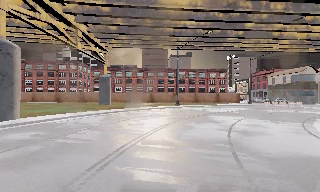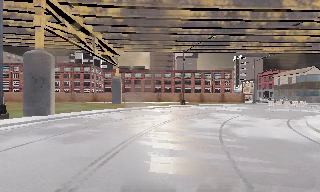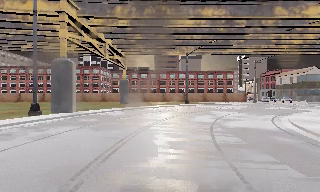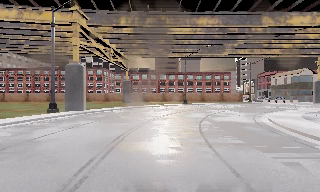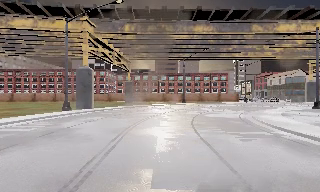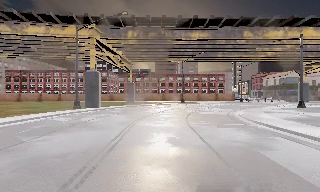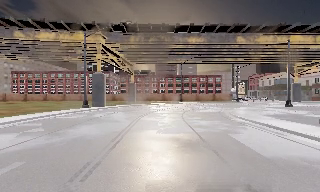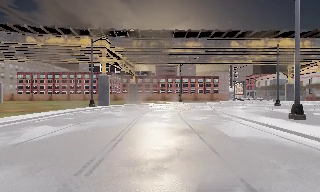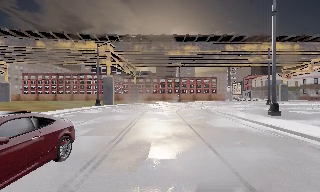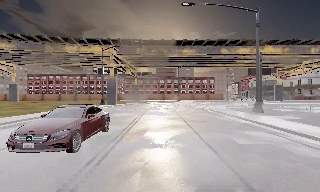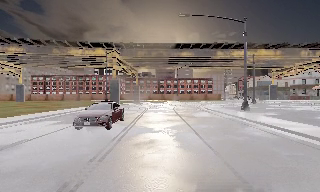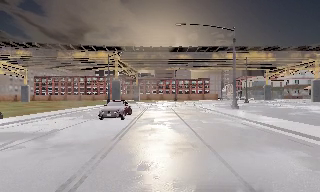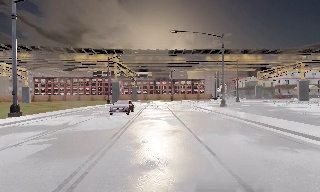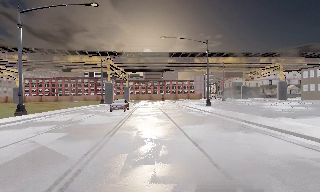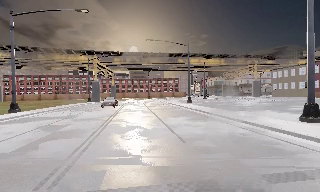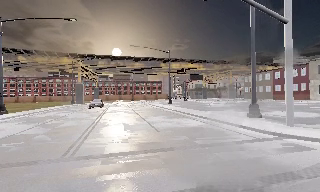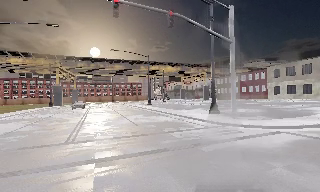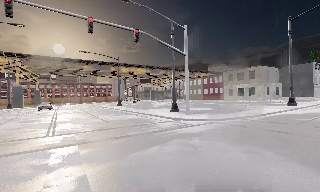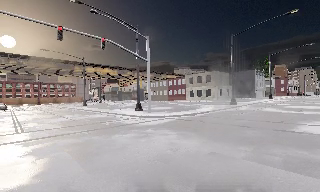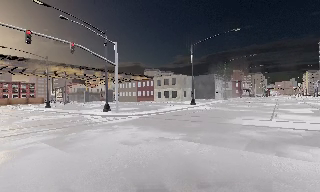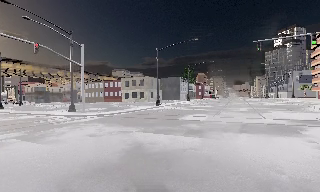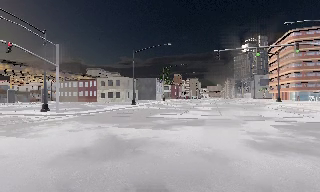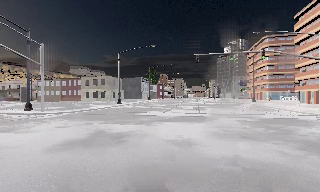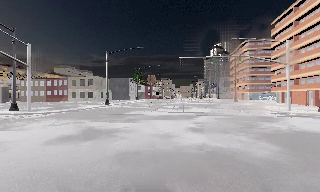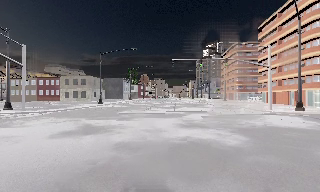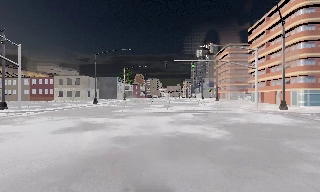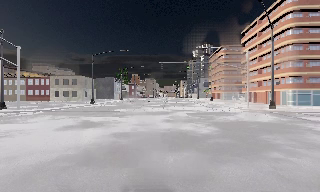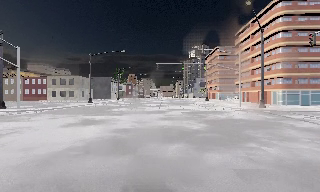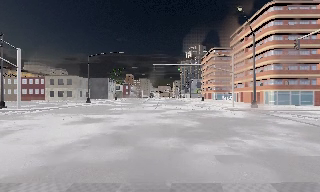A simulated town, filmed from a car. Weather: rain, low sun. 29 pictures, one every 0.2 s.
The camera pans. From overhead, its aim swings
clockwise.
The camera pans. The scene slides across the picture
to the left.
0.0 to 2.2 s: The camera travels backward, about 25 m, so what stands in front gets smaller.
2.2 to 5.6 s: The scene slides to the left, as the camera pans about 90 degrees to its right. It travels backward, about 30 m. It loses speed.
The film runs backward here.
